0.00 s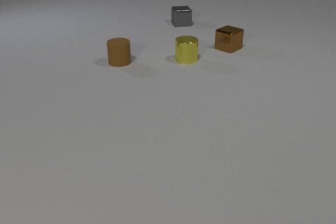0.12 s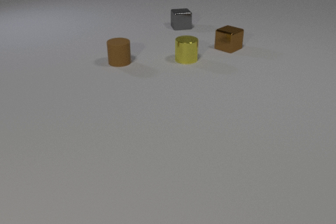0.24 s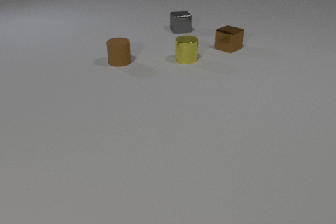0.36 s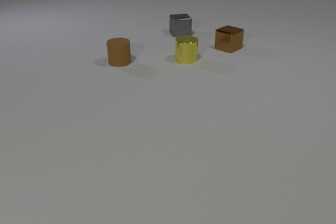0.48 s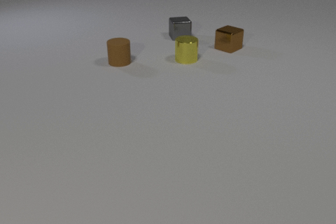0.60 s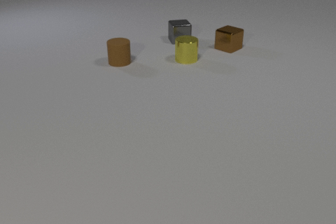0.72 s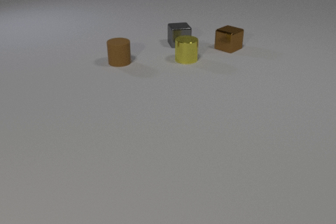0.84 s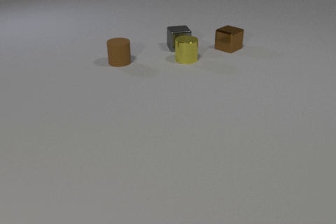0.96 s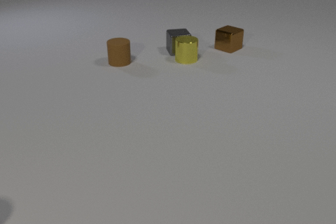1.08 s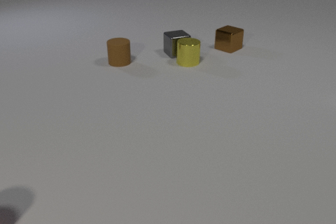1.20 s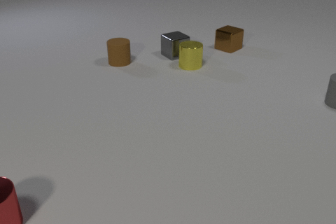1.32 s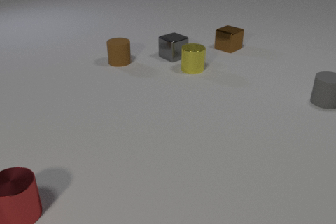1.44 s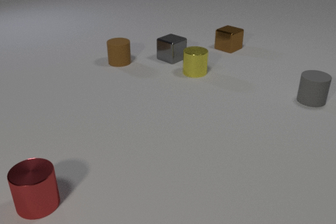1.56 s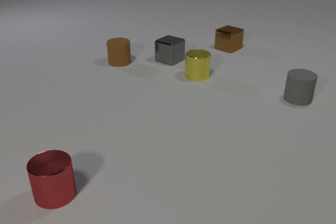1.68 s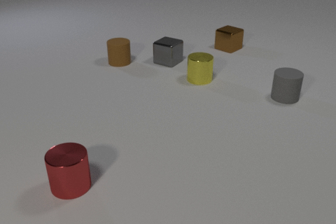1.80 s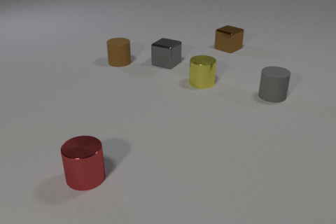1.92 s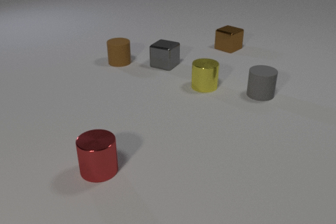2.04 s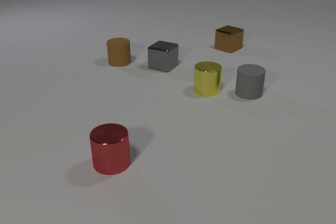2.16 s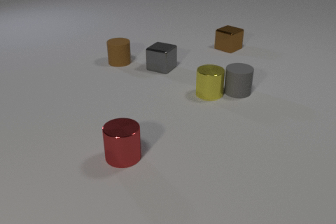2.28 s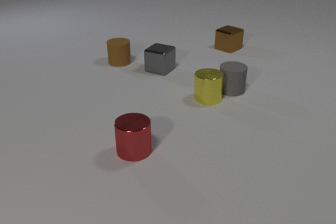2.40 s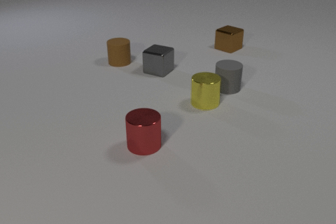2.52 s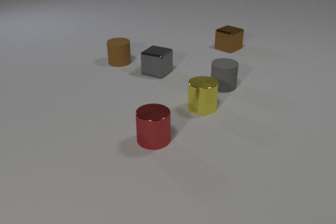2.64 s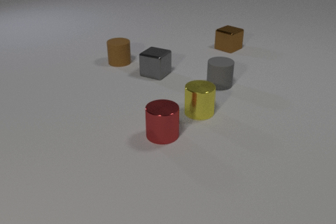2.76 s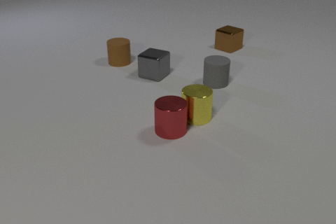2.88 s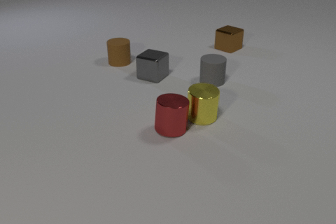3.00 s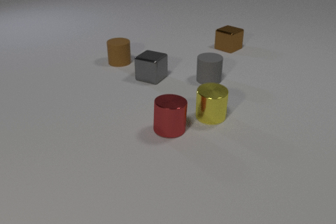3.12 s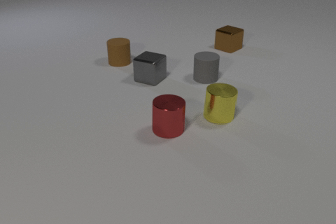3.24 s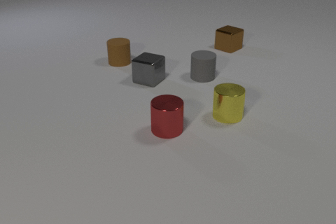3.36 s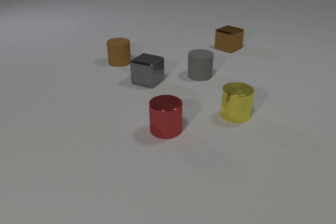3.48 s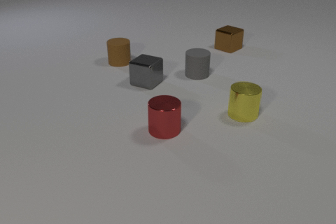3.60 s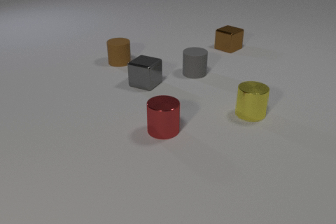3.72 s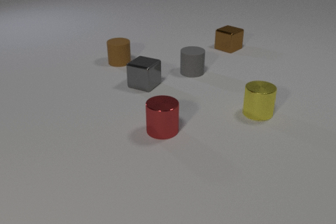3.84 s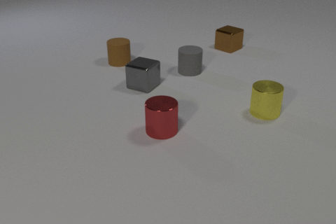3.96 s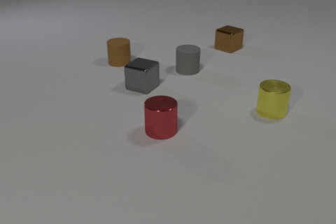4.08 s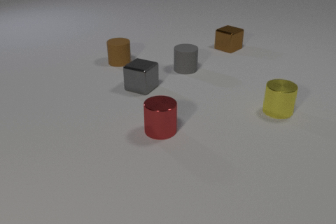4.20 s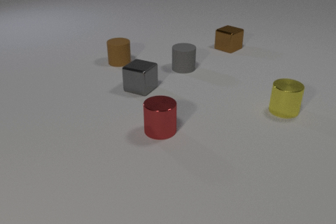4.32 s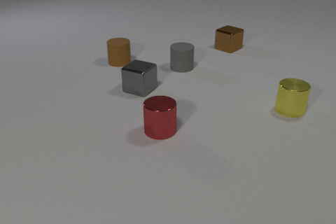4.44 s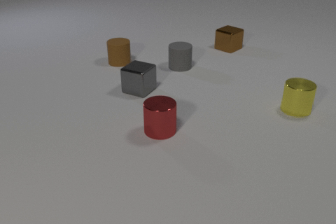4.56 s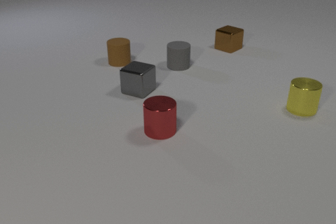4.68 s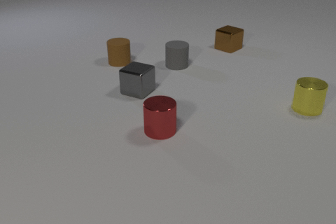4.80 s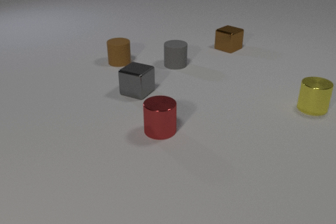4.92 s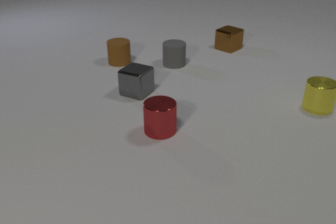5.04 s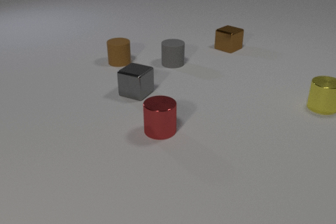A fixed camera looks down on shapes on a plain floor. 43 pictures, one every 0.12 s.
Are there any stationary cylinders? yes.
How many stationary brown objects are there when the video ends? 2.
What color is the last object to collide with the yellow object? red.
0.00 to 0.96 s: The gray metal cube slides toward the camera.
0.96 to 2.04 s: The gray metal cube slides toward the camera, spins so that its near face slides to the right, counterclockwise seen from above. The yellow metal cylinder slides toward the camera. The gray rubber cylinder comes in at the right edge, slides to the left. The red metal cylinder comes in at the left edge, slides to the right and away from the camera. The gray metal cube and the yellow metal cylinder collide.
2.04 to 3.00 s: The gray metal cube slides toward the camera and to the left. The yellow metal cylinder slides toward the camera. The gray rubber cylinder slides to the left and away from the camera. The red metal cylinder slides to the right and away from the camera. The yellow metal cylinder and the gray rubber cylinder collide. The yellow metal cylinder and the red metal cylinder collide.
3.00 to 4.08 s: The gray metal cube slides toward the camera and to the left. The yellow metal cylinder slides to the right. The gray rubber cylinder slides away from the camera and to the left. The red metal cylinder slides to the left.
4.08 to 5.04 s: The gray metal cube slides toward the camera. The yellow metal cylinder slides to the right and away from the camera. The gray rubber cylinder slides away from the camera and to the left.
